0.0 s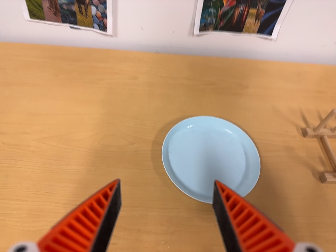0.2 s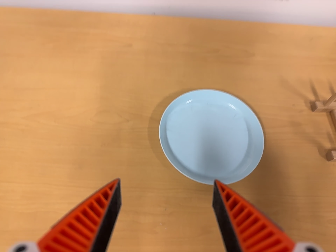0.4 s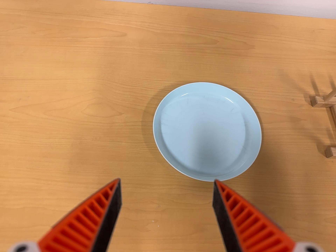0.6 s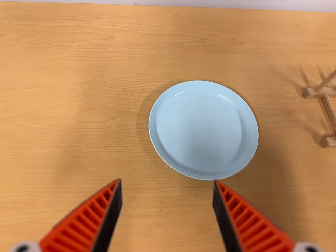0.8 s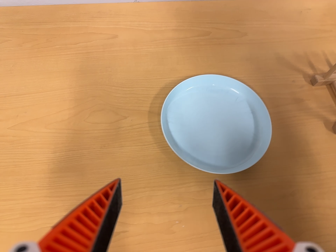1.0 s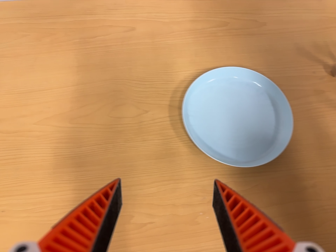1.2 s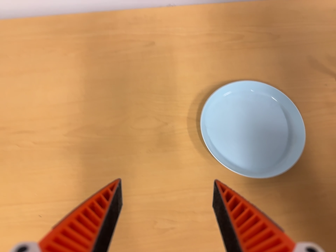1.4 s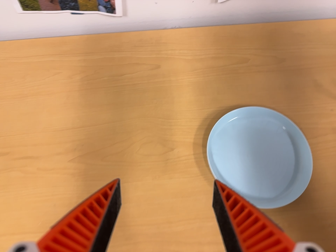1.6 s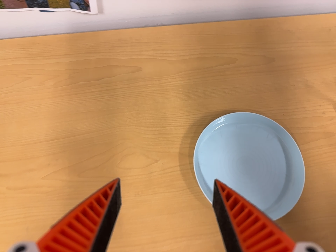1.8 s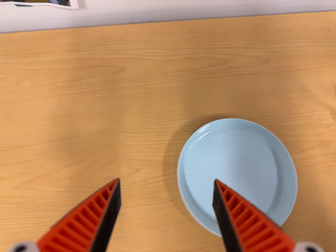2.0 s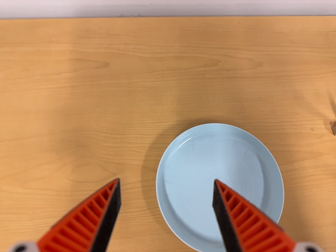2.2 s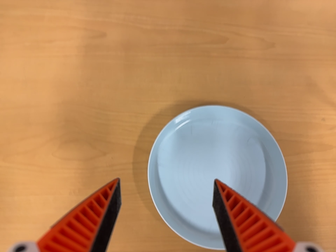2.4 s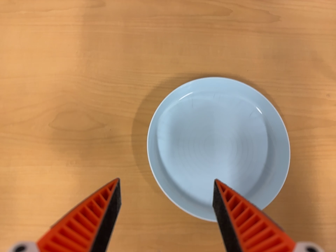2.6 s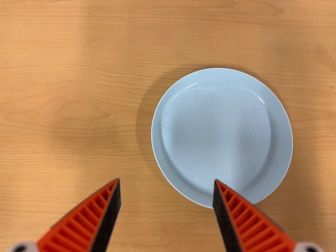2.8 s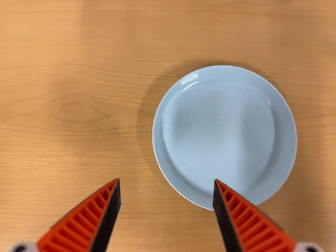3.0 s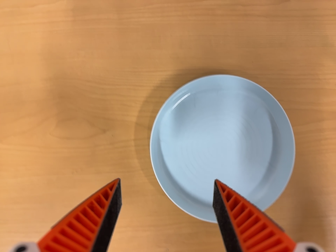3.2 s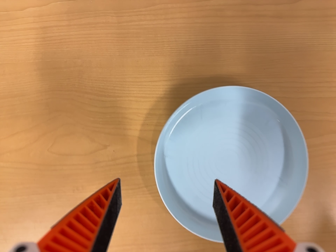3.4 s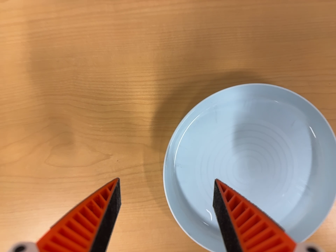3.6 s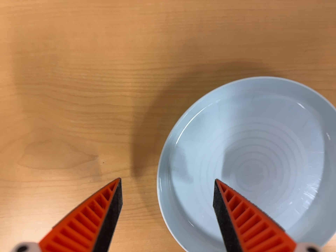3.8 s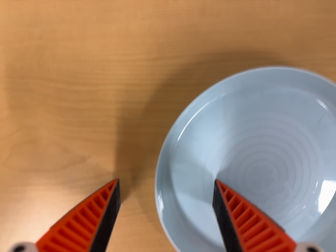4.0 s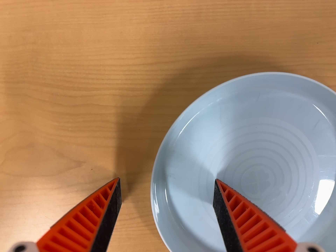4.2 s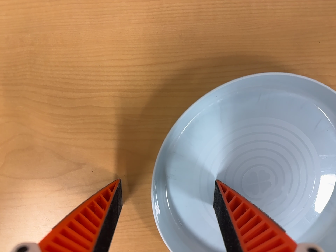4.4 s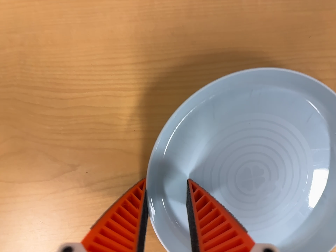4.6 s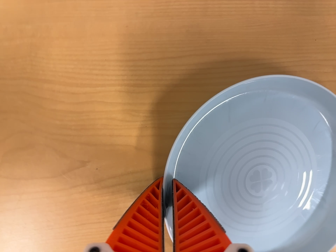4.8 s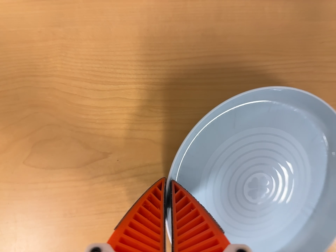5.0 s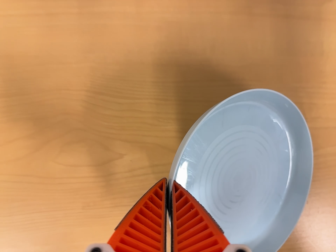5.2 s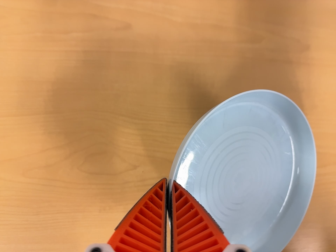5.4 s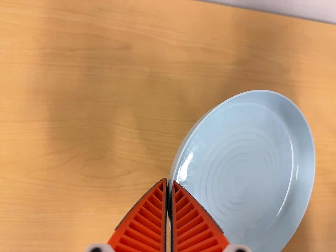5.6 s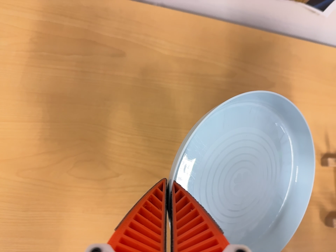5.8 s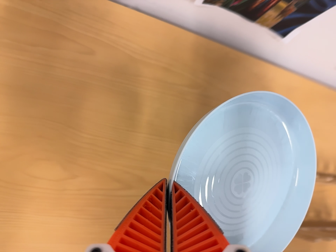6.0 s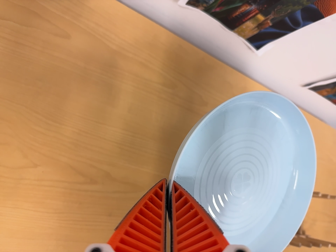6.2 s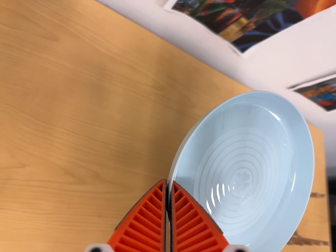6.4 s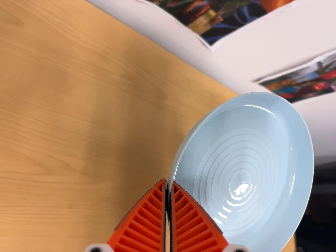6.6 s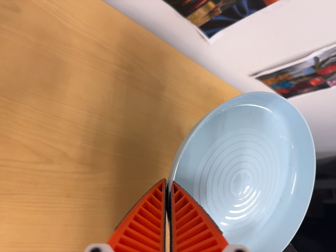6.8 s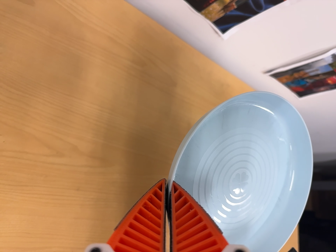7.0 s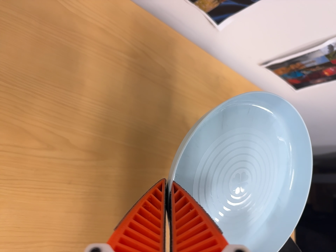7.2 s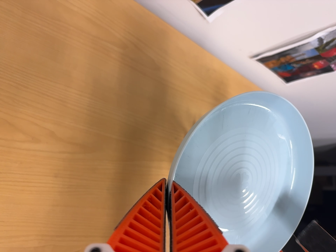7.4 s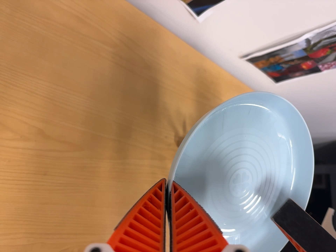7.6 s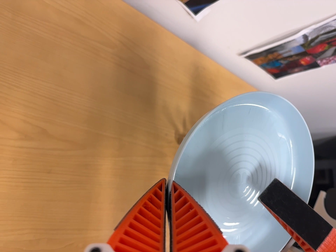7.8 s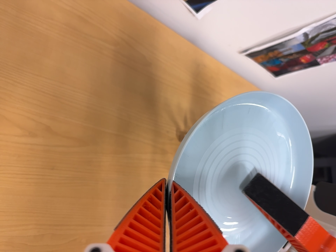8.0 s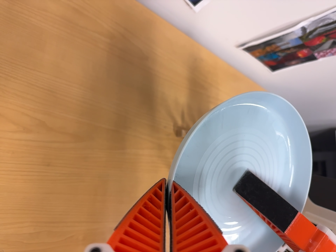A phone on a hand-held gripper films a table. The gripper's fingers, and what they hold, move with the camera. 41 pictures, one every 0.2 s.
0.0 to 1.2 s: The camera travels toward the top of its view and to its left, about 10 cm. Its aim tips toward the bottom of its view by about 15 degrees.
1.2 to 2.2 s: The camera travels forward, toward the top of its view and to its right, about 16 cm, so what stands in front looms larger.
2.2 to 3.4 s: The camera travels toward the top of its view and forward, about 12 cm. Its aim tips toward the bottom of its view by about 20 degrees.
3.4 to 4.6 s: The camera travels forward, about 7 cm, so what stands in front looms larger.
4.6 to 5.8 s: The camera pans to its right by about 15 degrees. It travels backward, about 20 cm, so what stands in front gets smaller. Its aim tips toward the top of its view by about 25 degrees, and the scene shifts downward. It rolls about its line of sight by about 15 degrees, and the scene rotates clockwise.
5.8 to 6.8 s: The camera swings to its right by about 15 degrees, and the scene slides to the left. It travels toward the bottom of its view, about 6 cm, so close, fixed things drift upward.
6.8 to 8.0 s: The camera shifts only a little, or ends up much as it began.
The film runs forward here.
